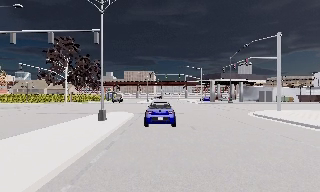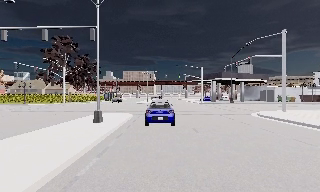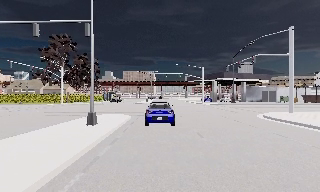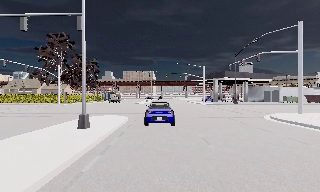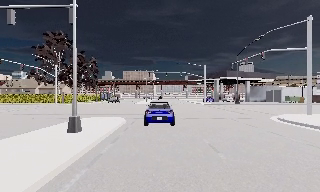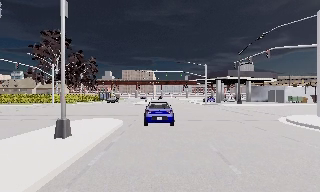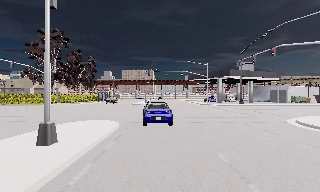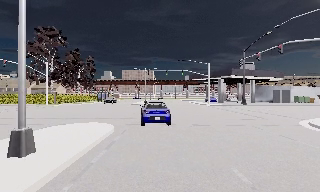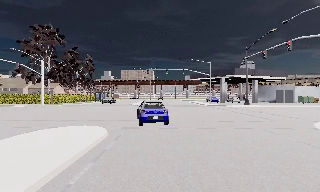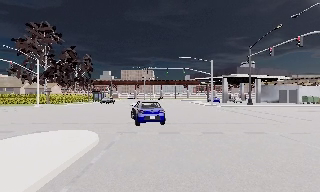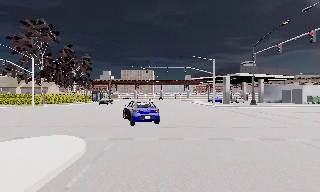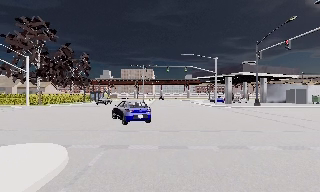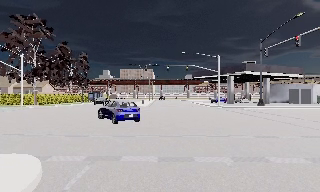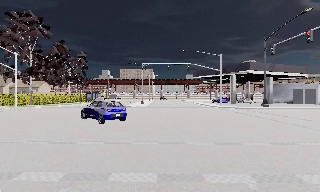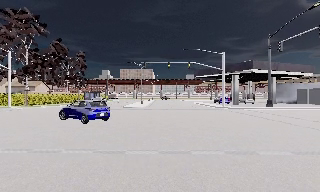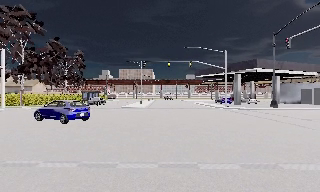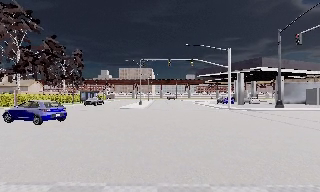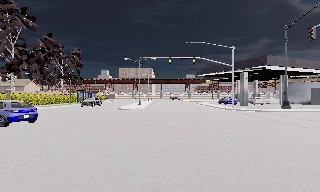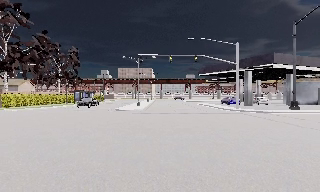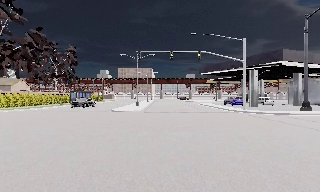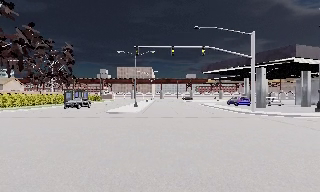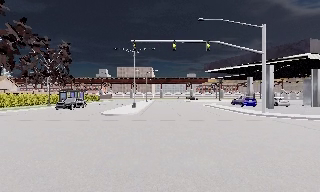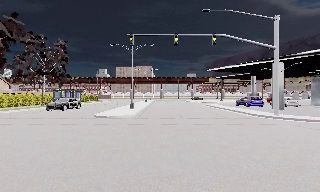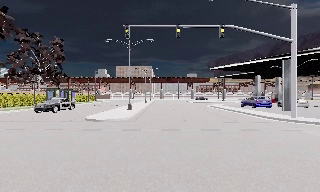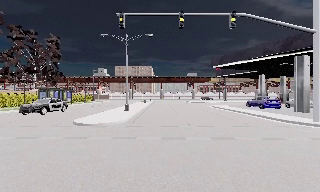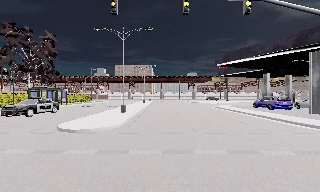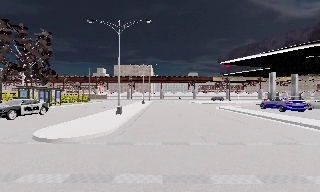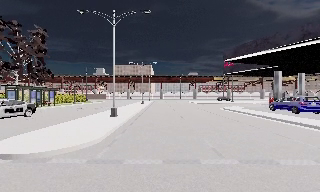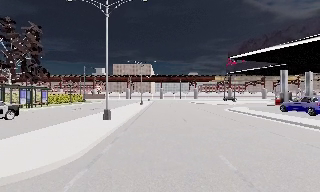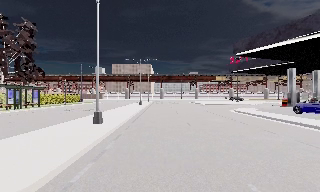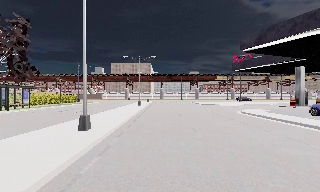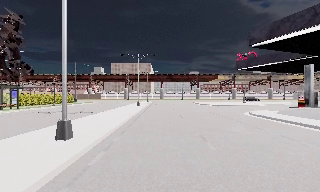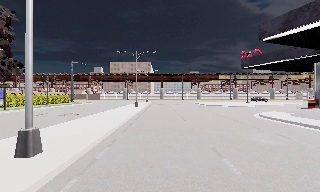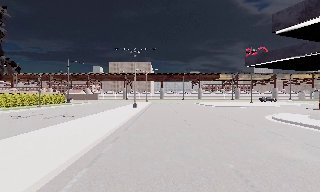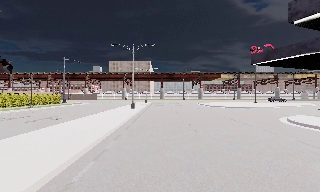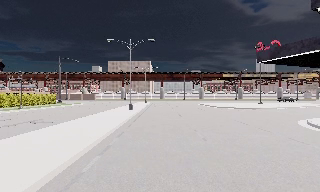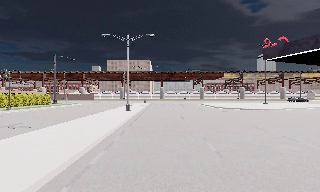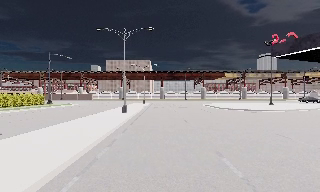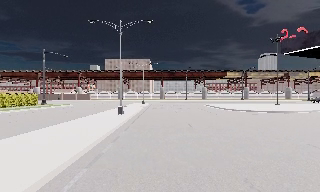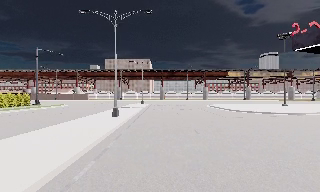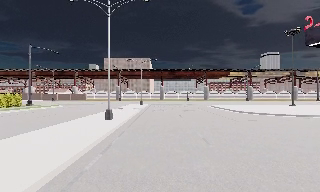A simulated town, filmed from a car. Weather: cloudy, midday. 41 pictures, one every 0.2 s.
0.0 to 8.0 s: The camera travels forward, about 50 m, so what stands in front looms larger. It gains speed.
The film runs forward here.
